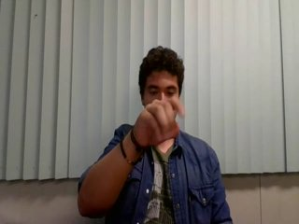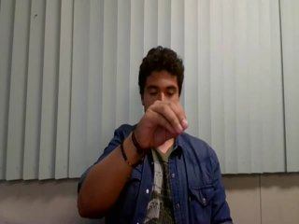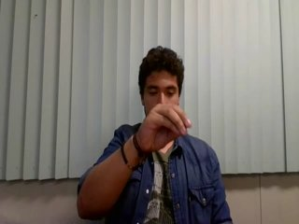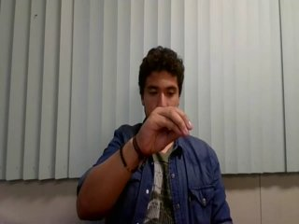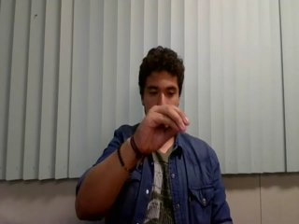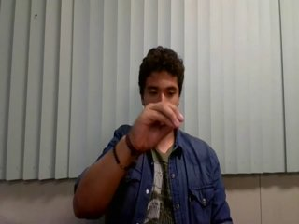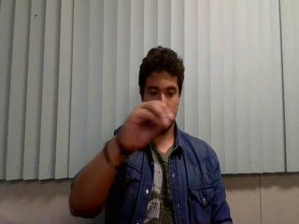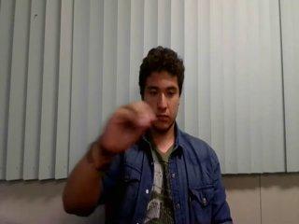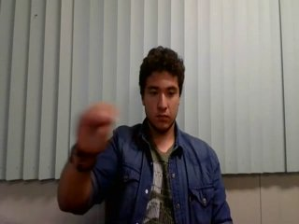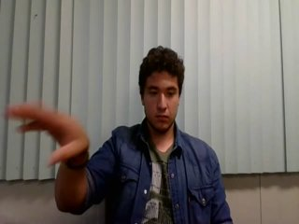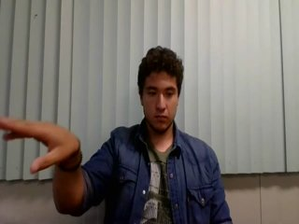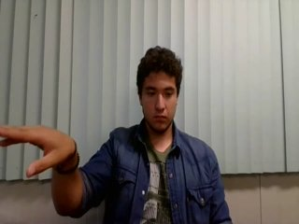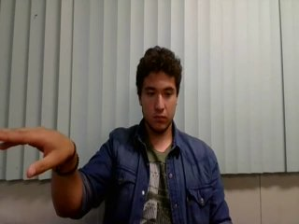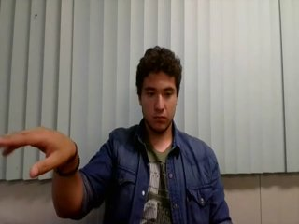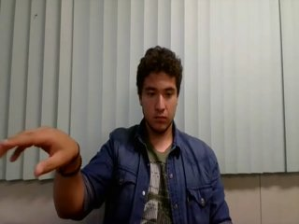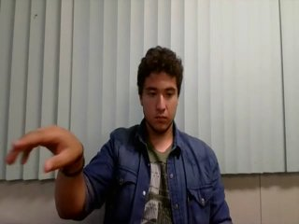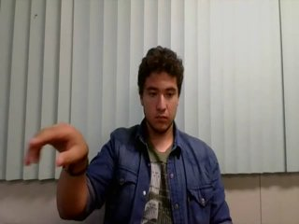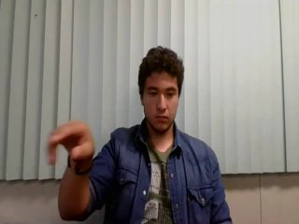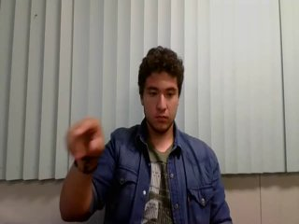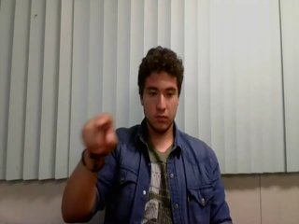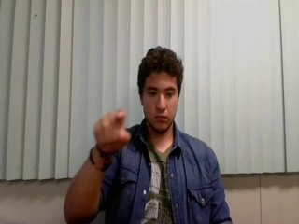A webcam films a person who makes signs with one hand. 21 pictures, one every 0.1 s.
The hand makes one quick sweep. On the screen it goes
to the left.
0.1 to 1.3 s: On the screen the hand sweeps to the left. The name of the sign: Throw right.
1.4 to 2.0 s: Pointing with two fingers.
